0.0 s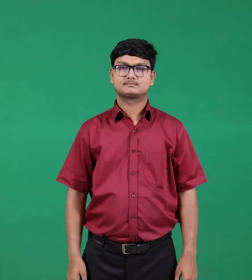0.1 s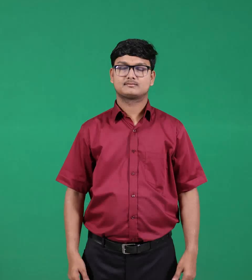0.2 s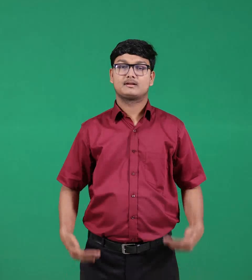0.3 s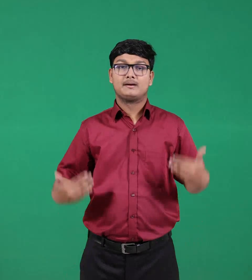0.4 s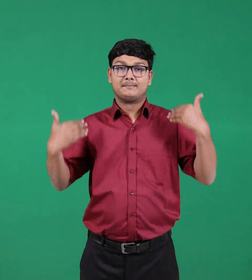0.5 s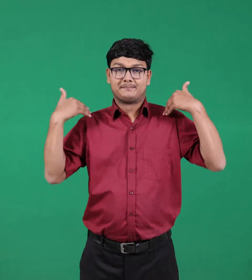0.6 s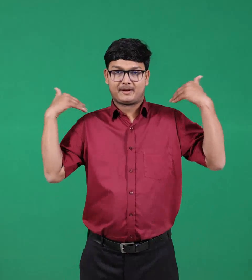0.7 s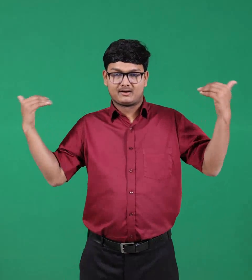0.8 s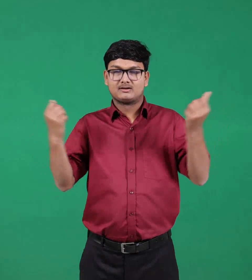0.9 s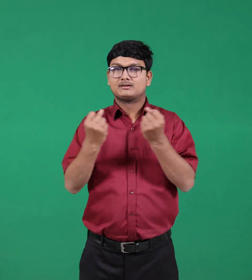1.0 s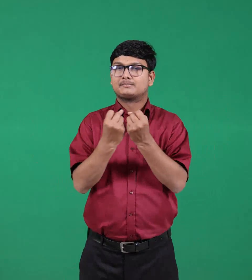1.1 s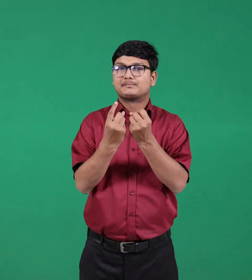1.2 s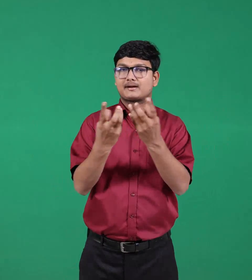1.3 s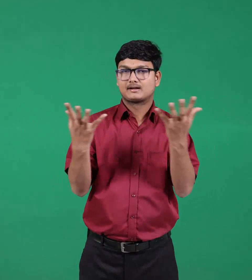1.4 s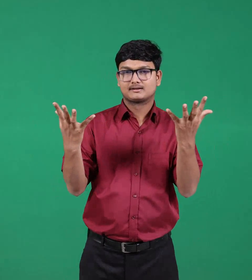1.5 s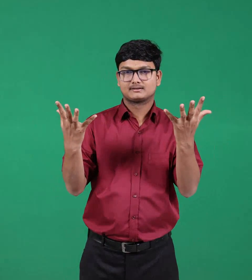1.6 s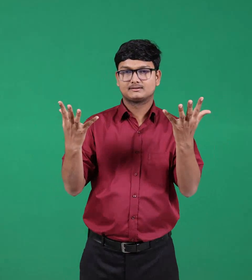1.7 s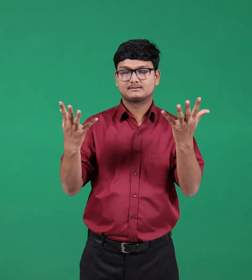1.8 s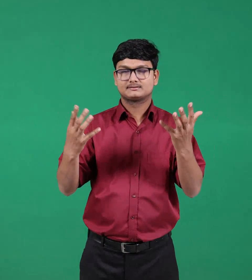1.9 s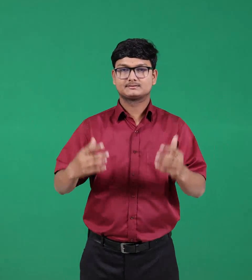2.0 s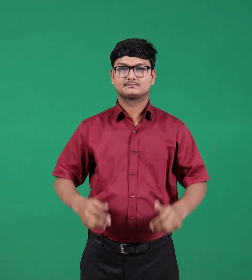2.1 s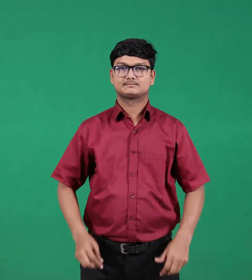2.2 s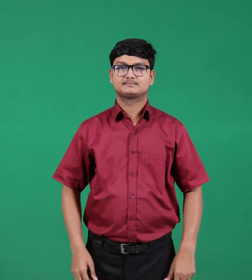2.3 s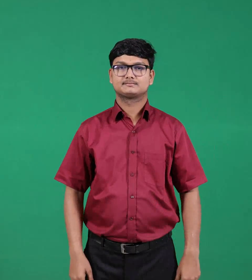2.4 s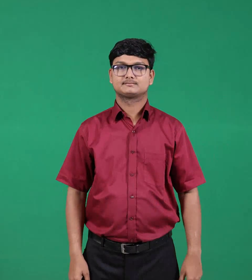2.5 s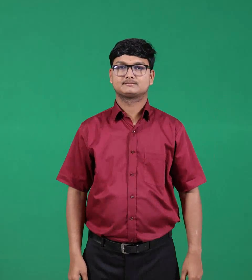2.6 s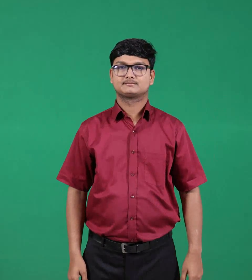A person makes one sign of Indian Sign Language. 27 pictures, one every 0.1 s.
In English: angels
